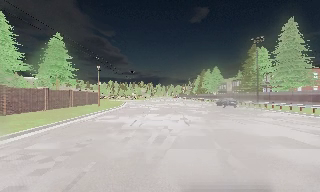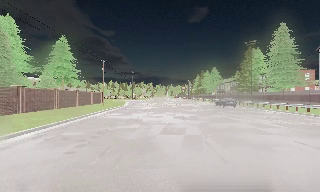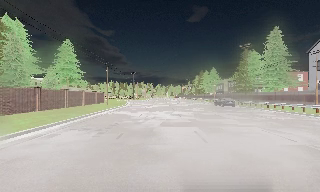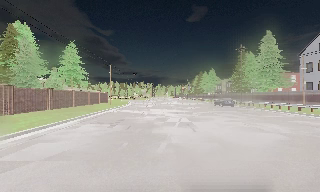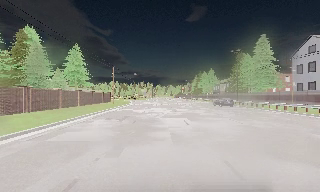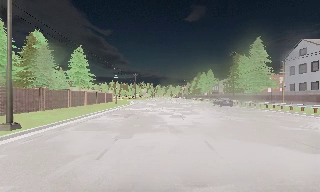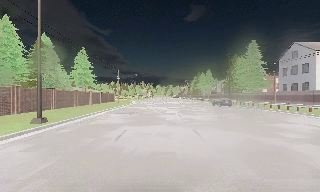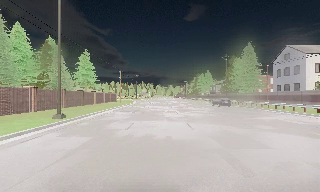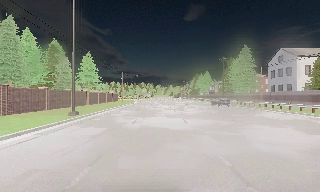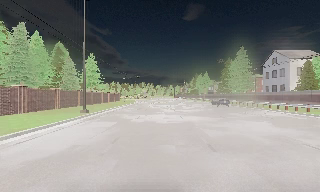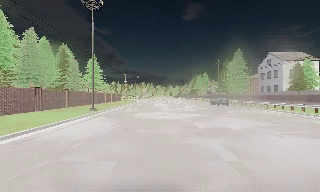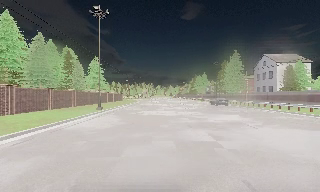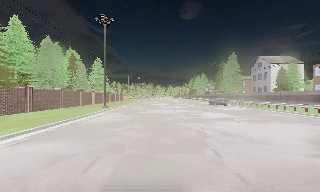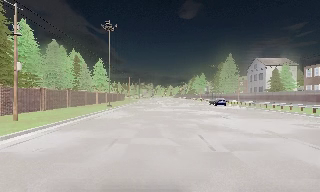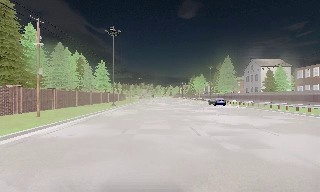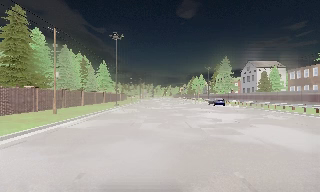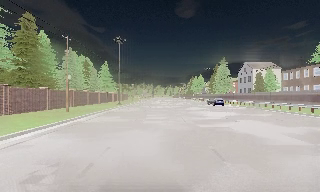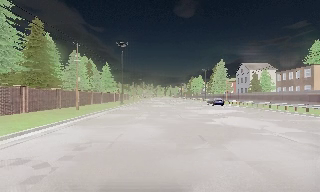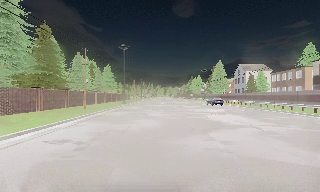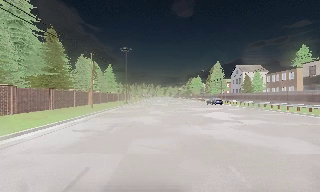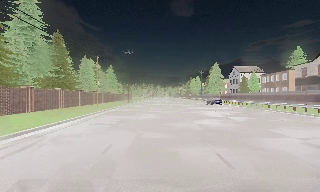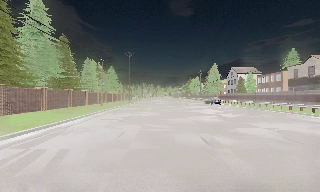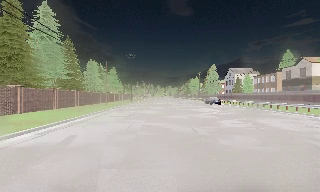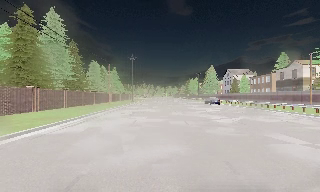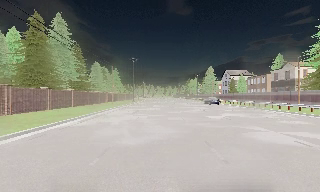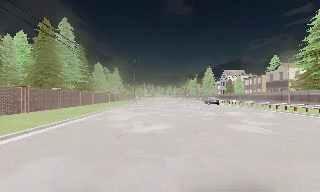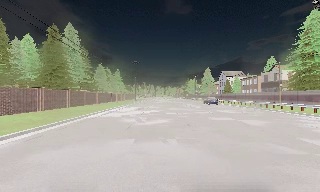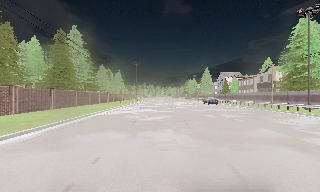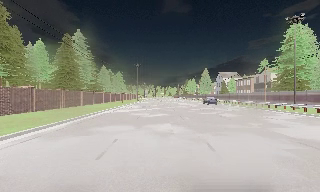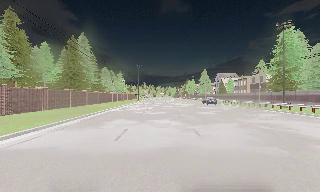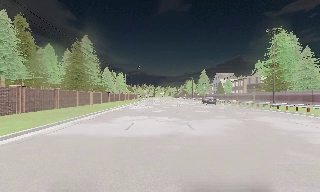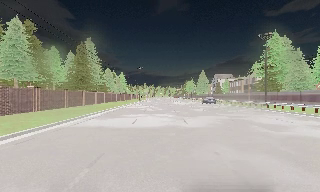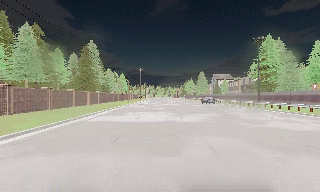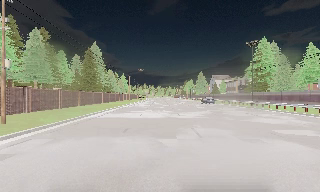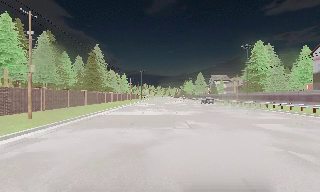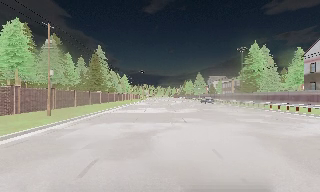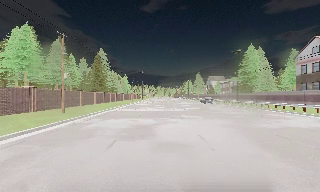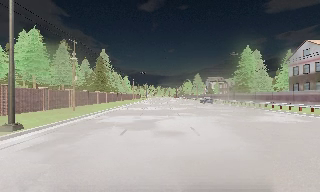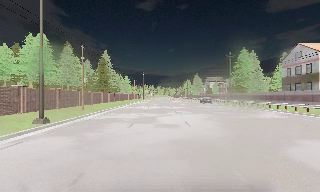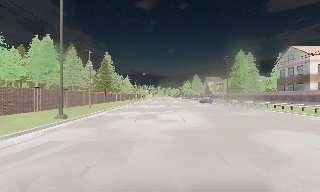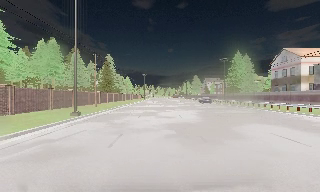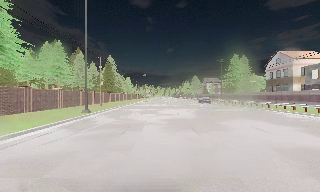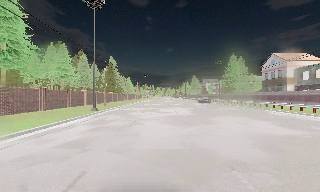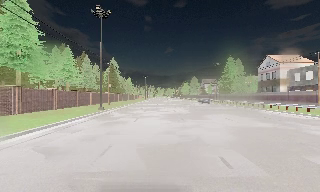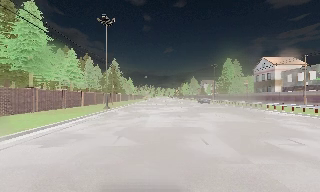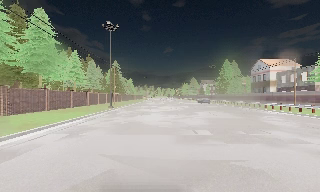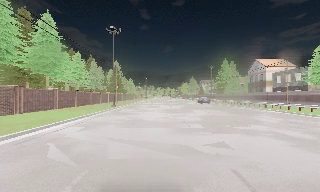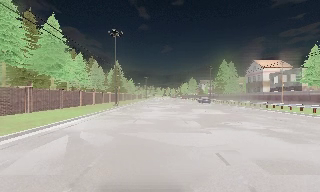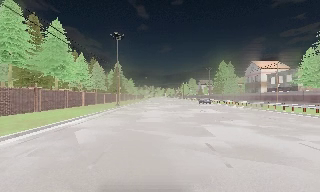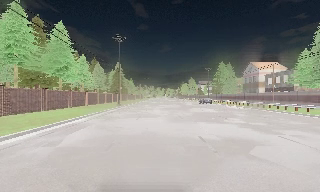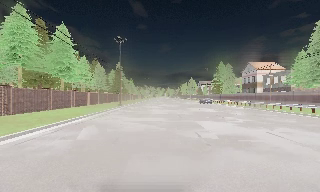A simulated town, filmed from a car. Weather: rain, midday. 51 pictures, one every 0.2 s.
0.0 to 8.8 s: The camera travels backward, about 85 m, so what stands in front gets smaller.
8.8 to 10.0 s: The camera travels backward, about 7 m, so what stands in front gets smaller. It loses speed.
The film runs backward here.
